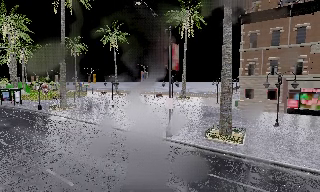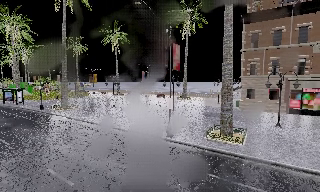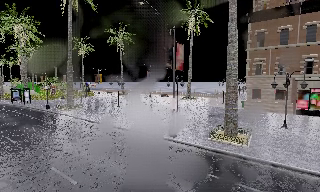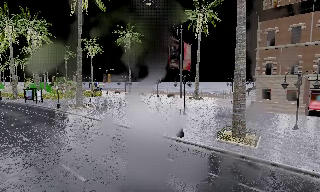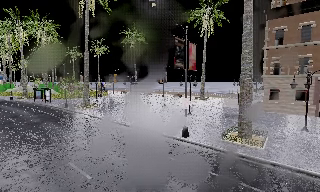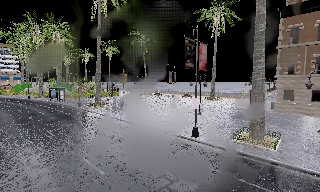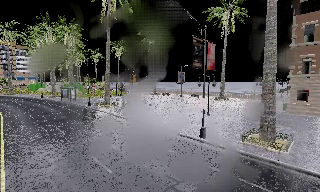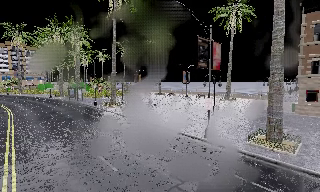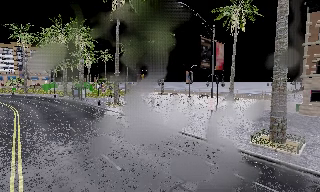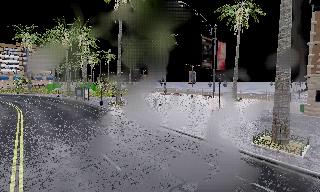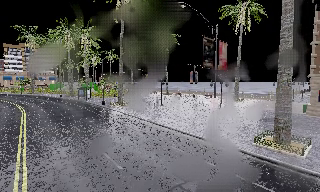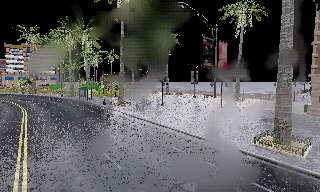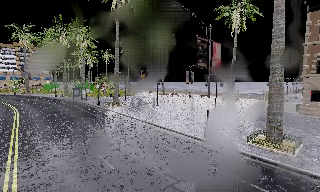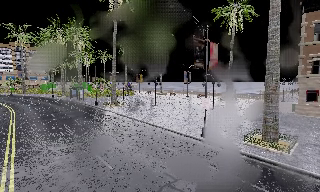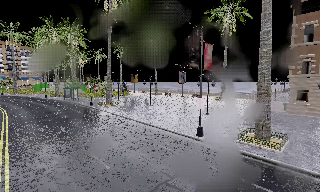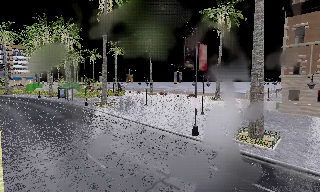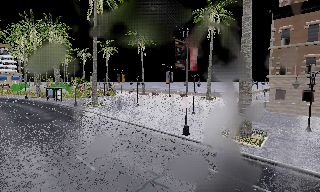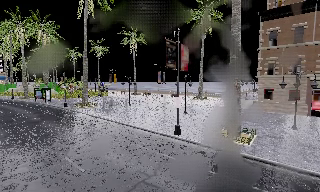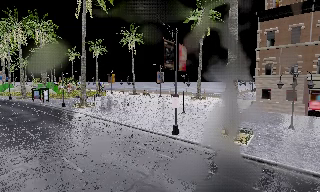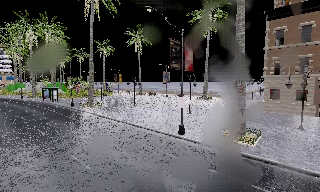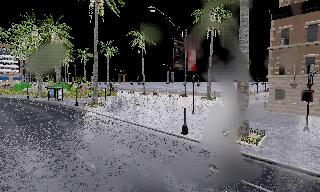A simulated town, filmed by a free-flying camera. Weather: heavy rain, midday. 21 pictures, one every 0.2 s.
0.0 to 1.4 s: The camera swings to its left by about 15 degrees, and the scene slides to the right.
1.4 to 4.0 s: The camera travels backward and to its right, about 0.5 m, so what stands in front gets smaller.
The film runs backward here.
